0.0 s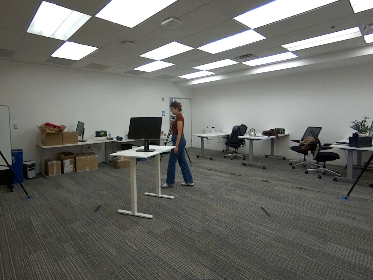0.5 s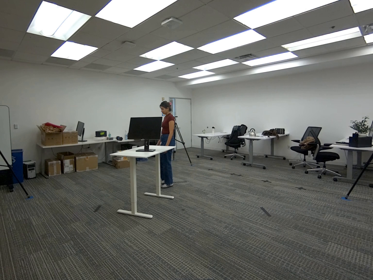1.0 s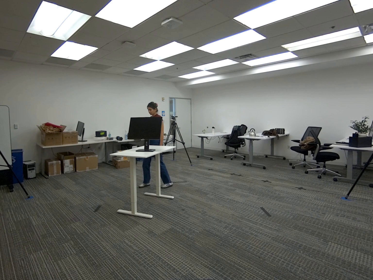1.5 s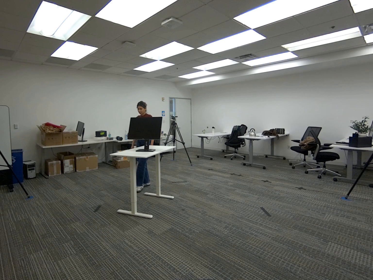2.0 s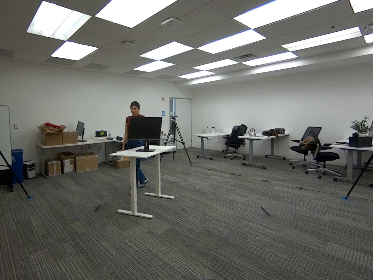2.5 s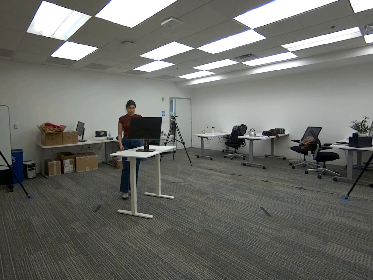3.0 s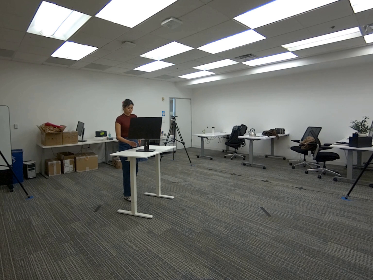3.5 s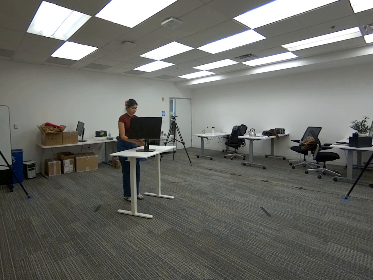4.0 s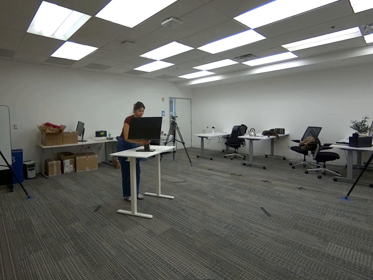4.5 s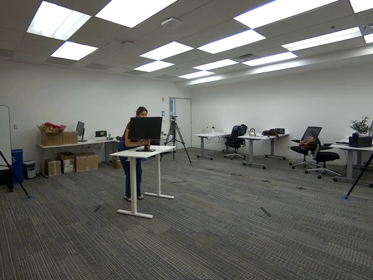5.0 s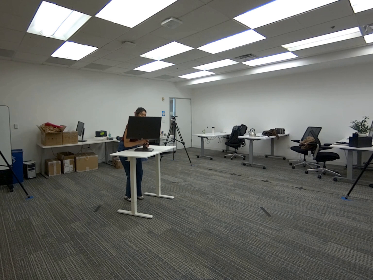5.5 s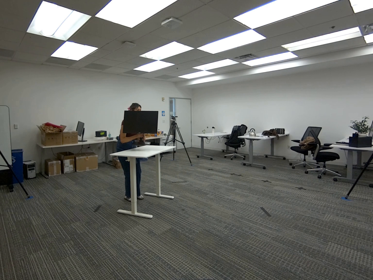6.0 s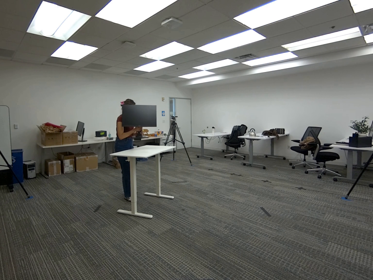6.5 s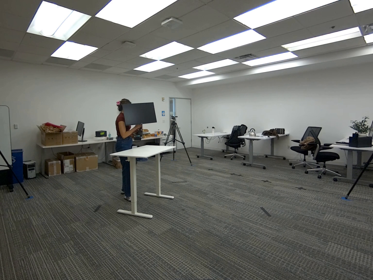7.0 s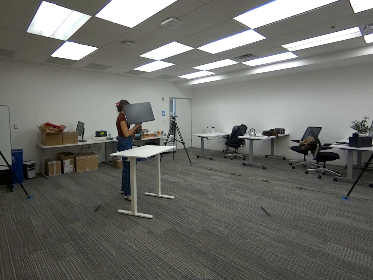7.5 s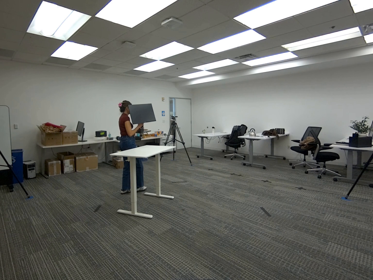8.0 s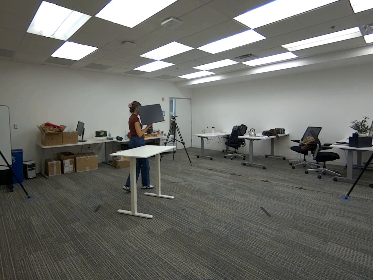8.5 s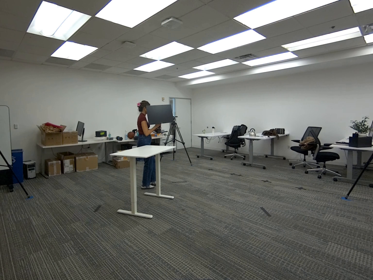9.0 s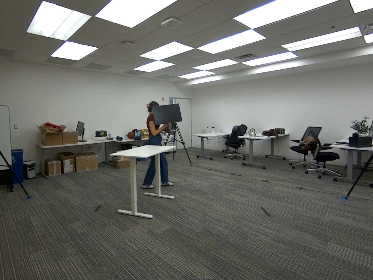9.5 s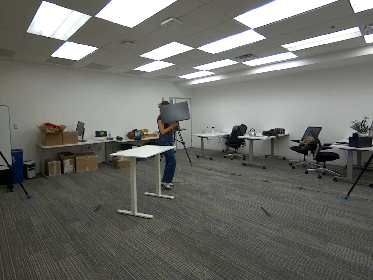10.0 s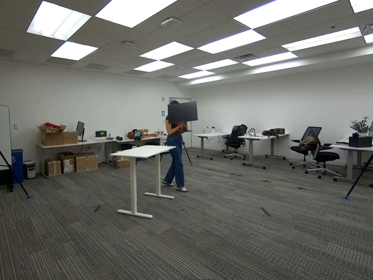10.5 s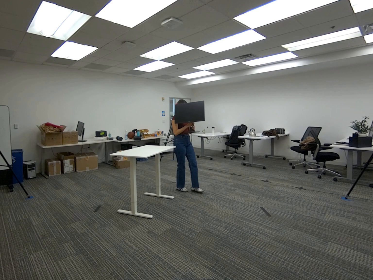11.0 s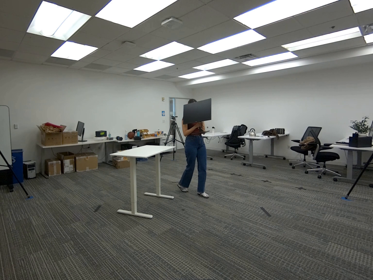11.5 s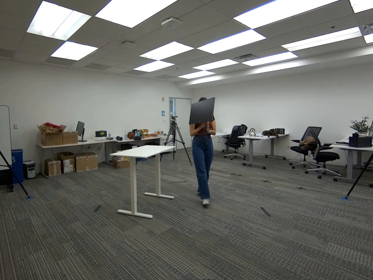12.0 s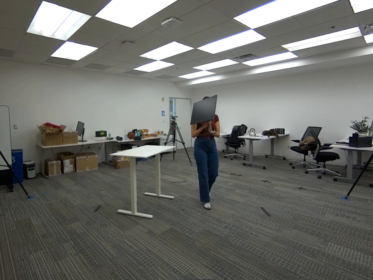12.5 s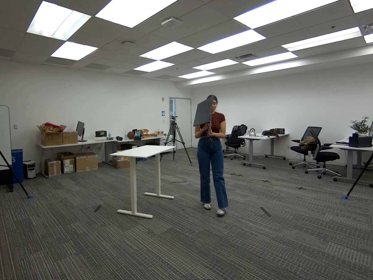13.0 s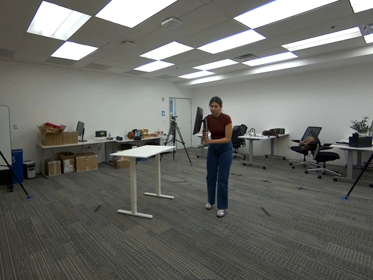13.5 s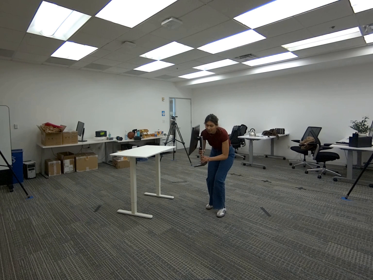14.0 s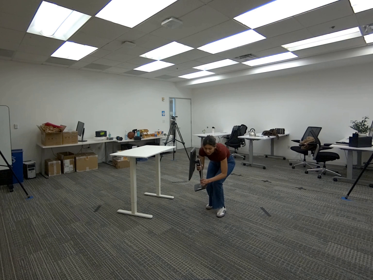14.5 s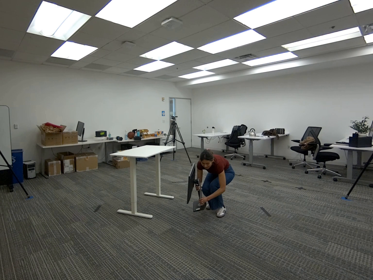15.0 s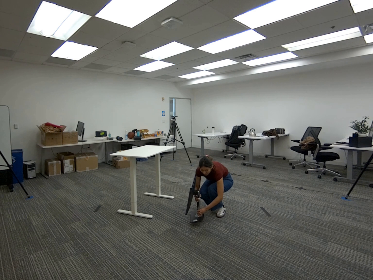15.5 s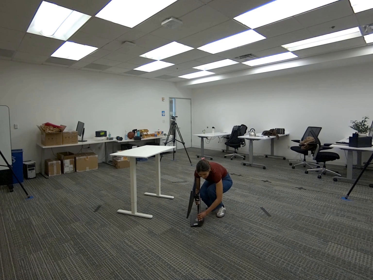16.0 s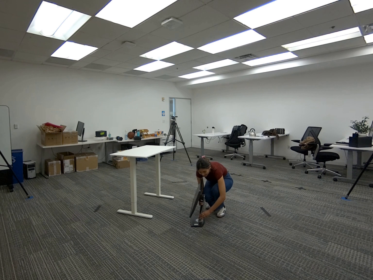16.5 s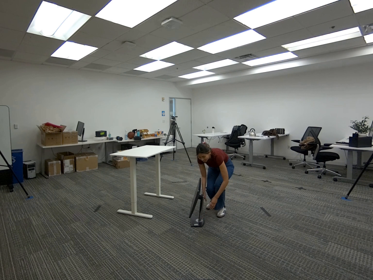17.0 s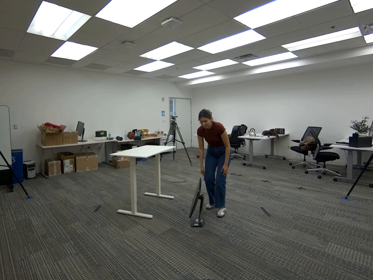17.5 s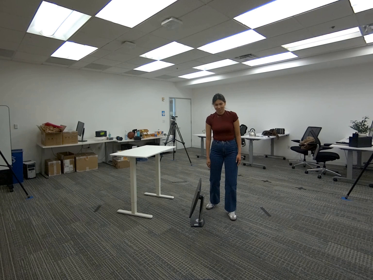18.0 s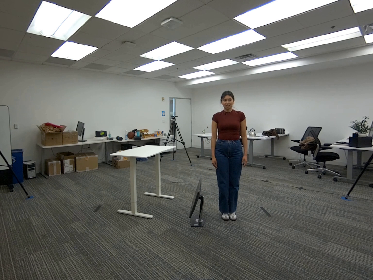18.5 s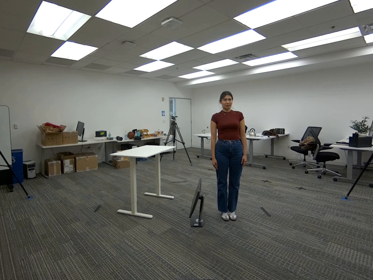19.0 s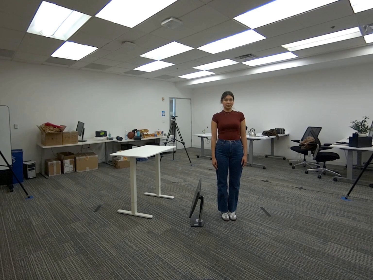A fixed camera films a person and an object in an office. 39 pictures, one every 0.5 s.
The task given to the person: Walk over to the monitor on the white desk and pick up from the base using both hands. Place on the monitor on the ground.
